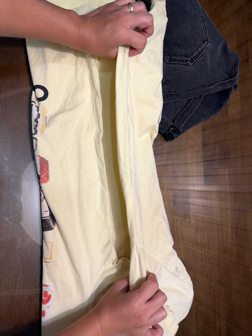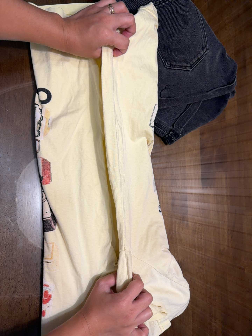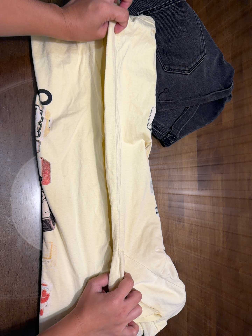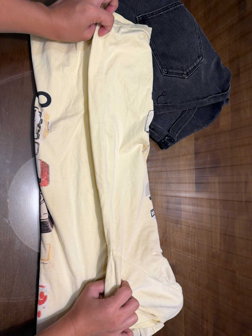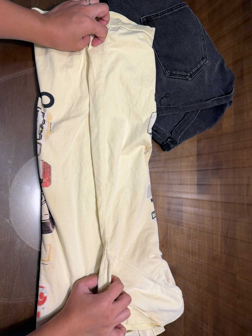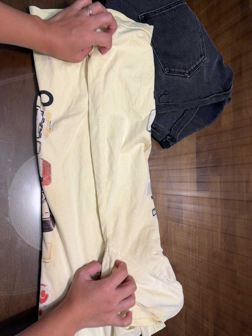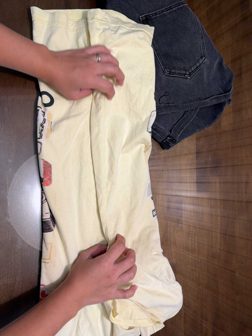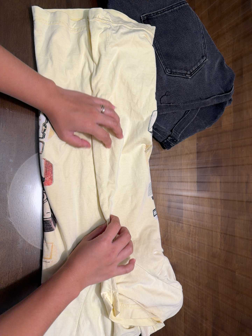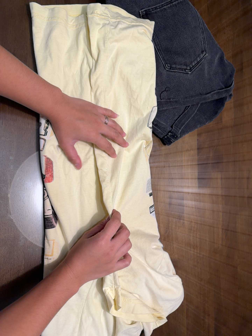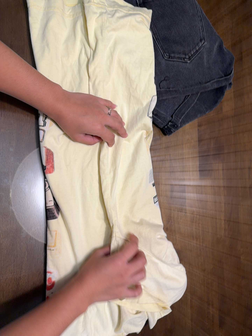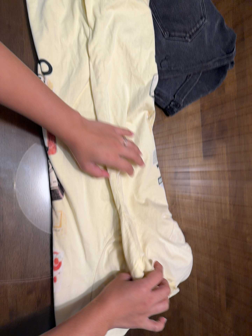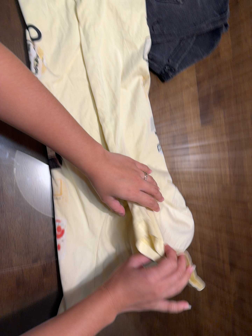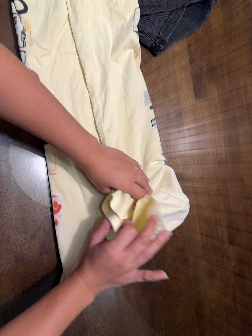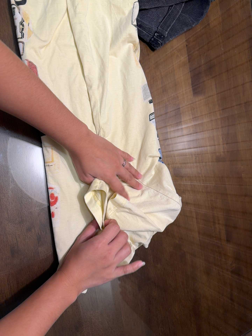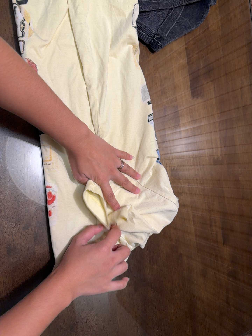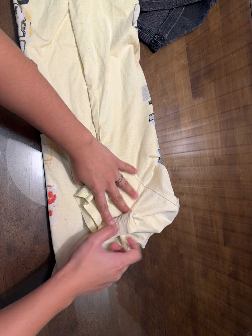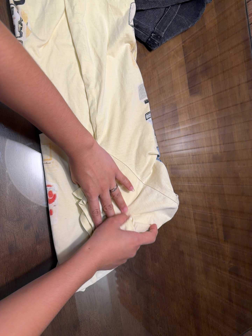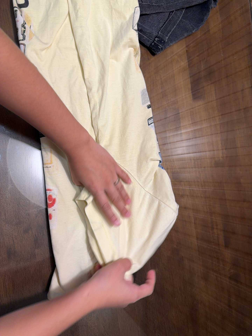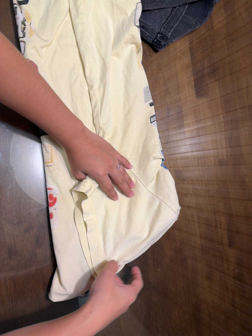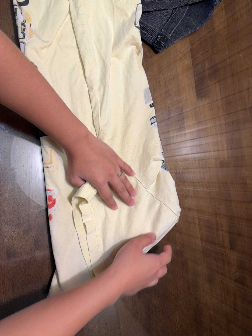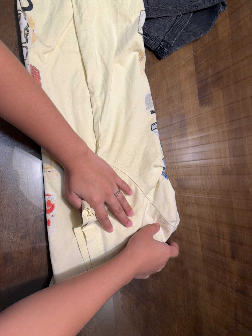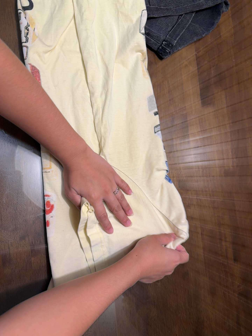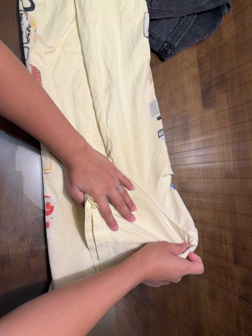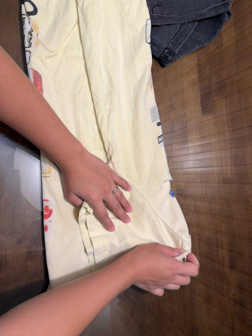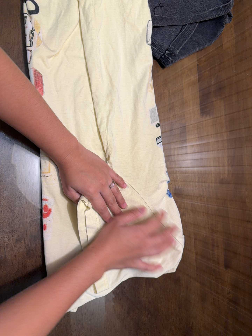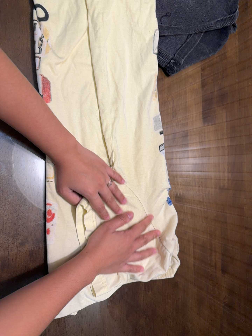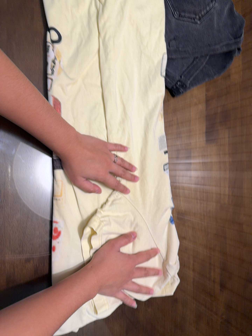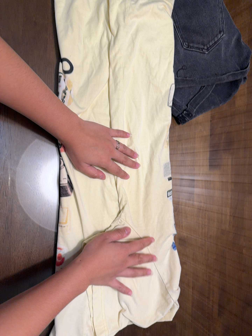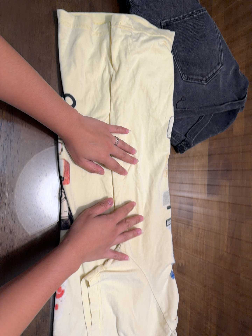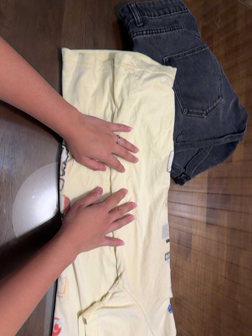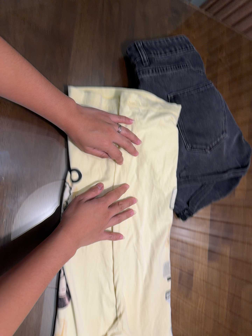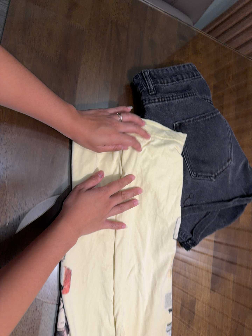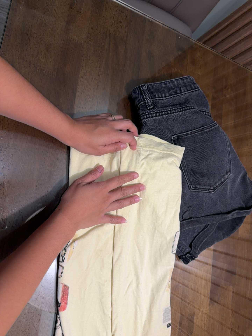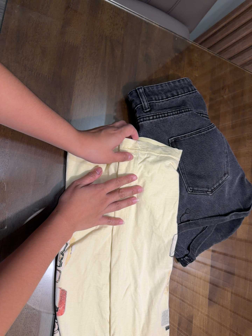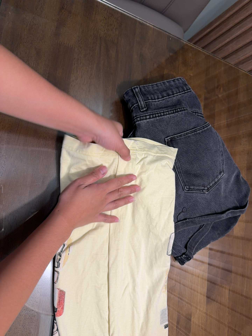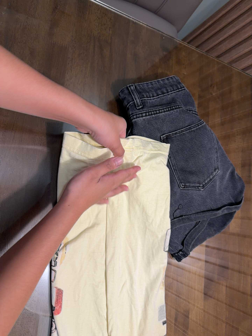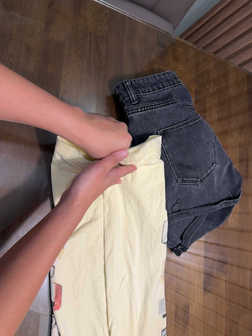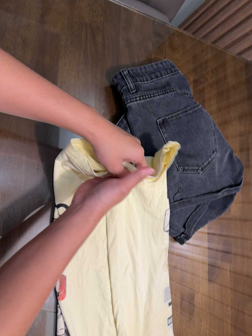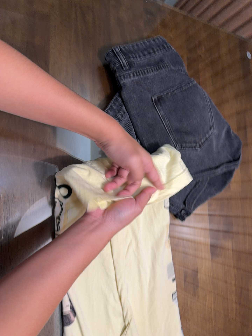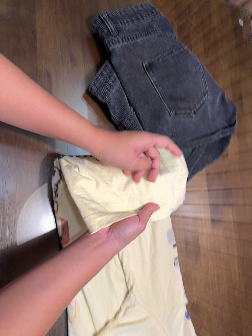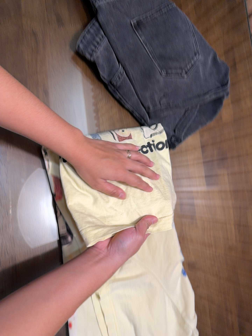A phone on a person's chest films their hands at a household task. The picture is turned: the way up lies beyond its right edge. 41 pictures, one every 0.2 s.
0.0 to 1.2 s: The camera shifts only a little, or ends up much as it began.
1.2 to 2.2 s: The camera travels toward the bottom of its view, about 8 cm, so close, fixed things drift upward.
2.2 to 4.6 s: The camera shifts only a little, or ends up much as it began.
4.6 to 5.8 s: The camera travels toward the top of its view, about 20 cm, so close, fixed things drift downward. It rolls about its line of sight by about 10 degrees, and the scene rotates clockwise.
5.8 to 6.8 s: The camera travels toward the top of its view, about 12 cm, so close, fixed things drift downward.
6.8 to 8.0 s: The camera travels toward the bottom of its view, about 18 cm, so close, fixed things drift upward. It rolls about its line of sight by about 10 degrees, and the scene rotates counterclockwise.
The film runs forward here.
